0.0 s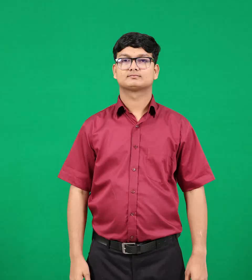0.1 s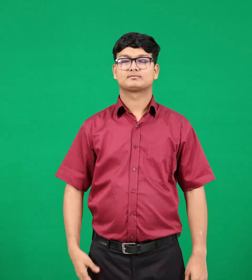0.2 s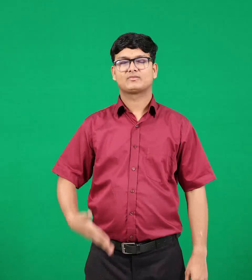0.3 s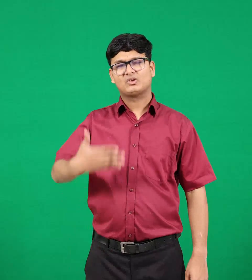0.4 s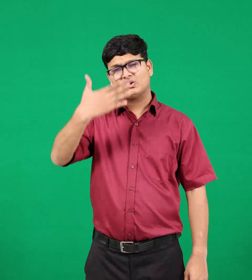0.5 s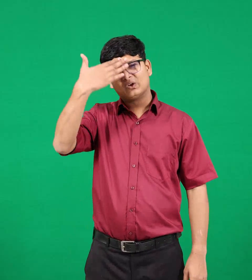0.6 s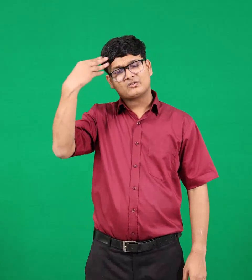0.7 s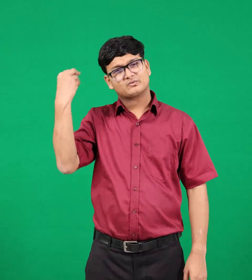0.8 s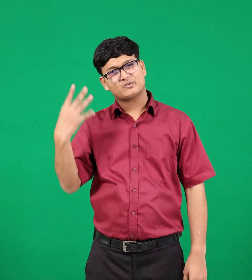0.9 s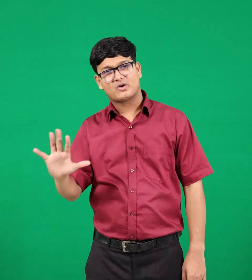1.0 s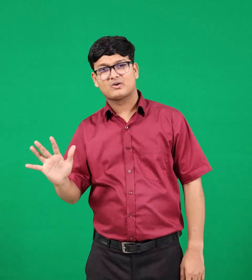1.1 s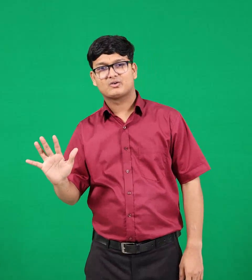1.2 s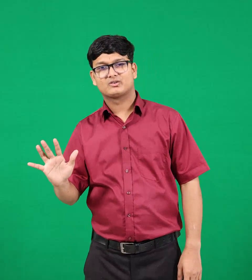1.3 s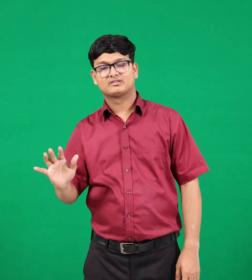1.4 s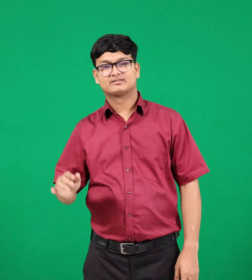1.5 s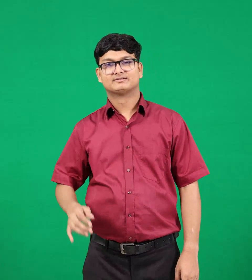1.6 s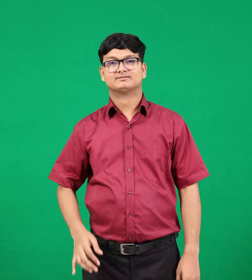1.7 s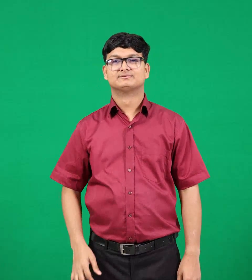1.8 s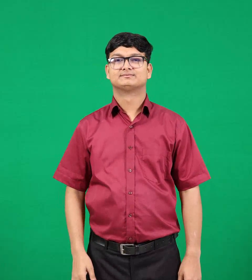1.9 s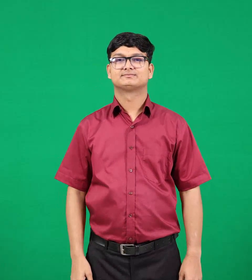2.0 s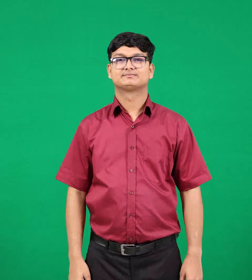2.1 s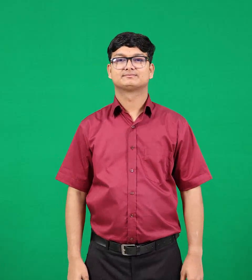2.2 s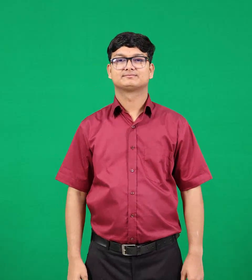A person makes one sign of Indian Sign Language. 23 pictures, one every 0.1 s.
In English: forgot
